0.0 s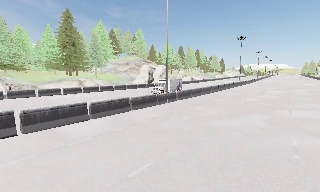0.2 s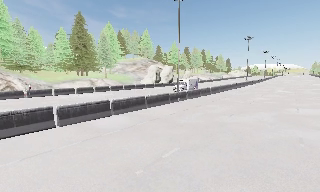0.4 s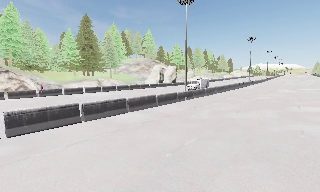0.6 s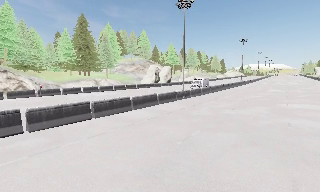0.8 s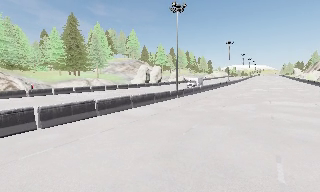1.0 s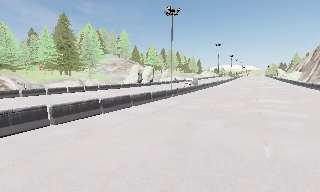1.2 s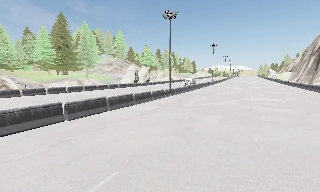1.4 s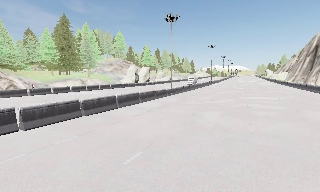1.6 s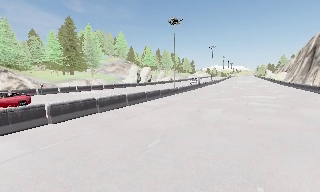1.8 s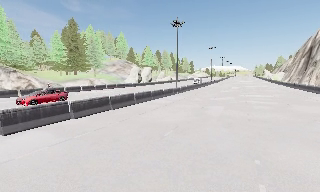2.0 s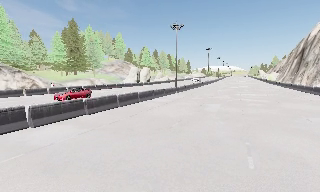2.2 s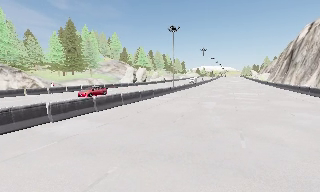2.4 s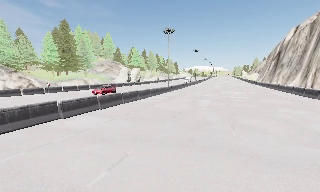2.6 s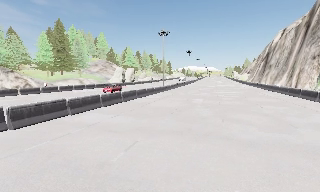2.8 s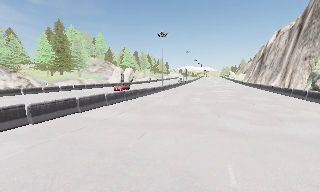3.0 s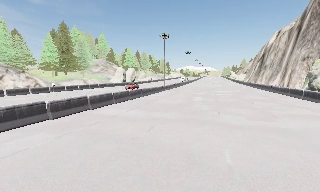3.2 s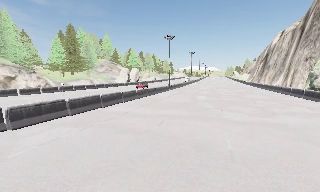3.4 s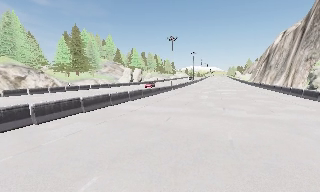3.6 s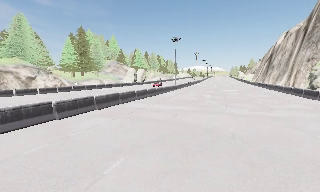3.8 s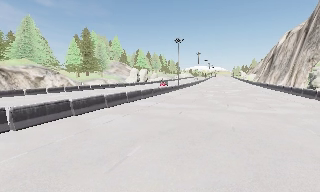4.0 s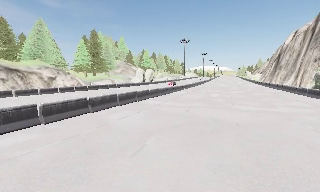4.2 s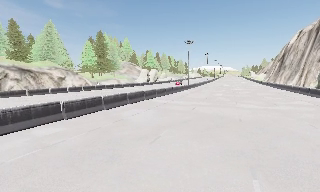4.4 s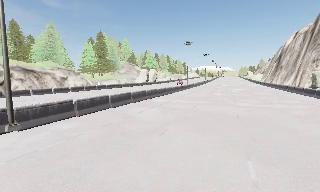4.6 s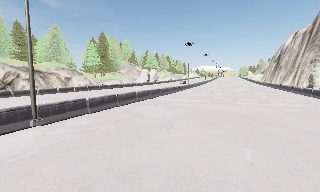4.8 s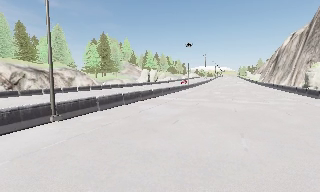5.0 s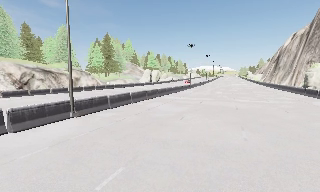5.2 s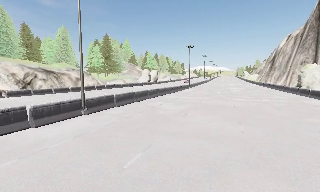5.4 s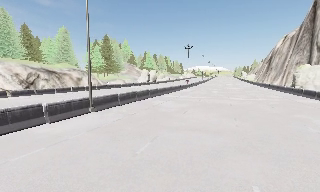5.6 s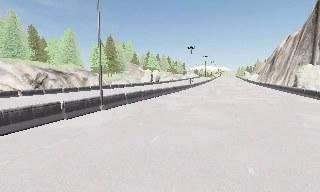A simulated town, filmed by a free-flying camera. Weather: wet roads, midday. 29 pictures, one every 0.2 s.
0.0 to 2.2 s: The camera pans to its right, which is clockwise from overhead, by about 15 degrees. It travels backward and to its left, about 15 m, so what stands in front gets smaller.
2.2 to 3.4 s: The camera travels backward, about 7 m, so what stands in front gets smaller.
3.4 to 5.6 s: The camera travels backward and to its left, about 12 m, so what stands in front gets smaller.
The film runs backward here.
